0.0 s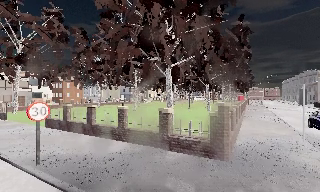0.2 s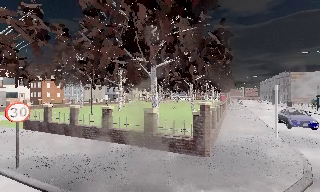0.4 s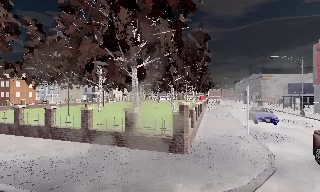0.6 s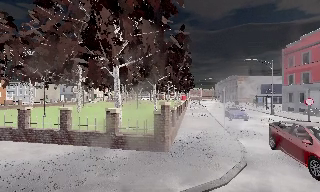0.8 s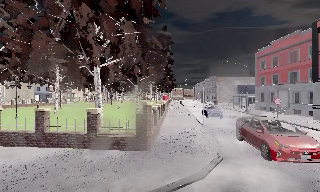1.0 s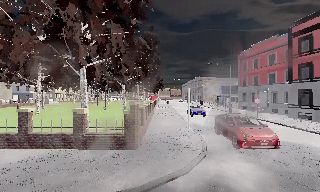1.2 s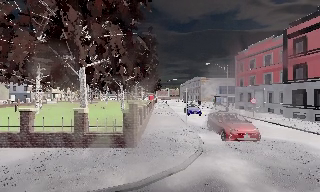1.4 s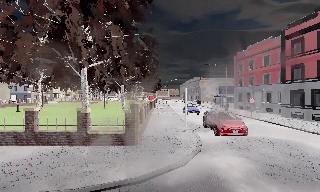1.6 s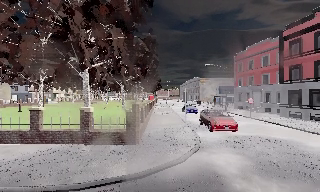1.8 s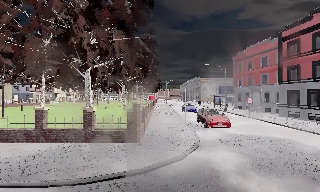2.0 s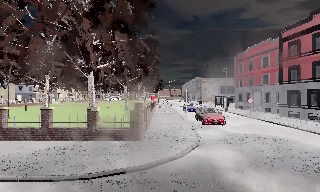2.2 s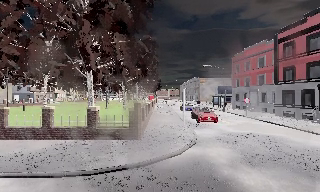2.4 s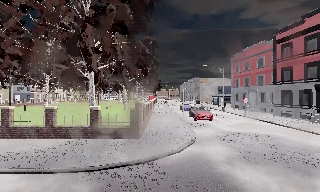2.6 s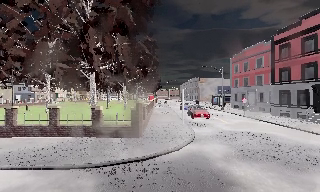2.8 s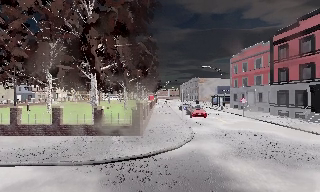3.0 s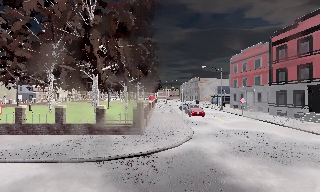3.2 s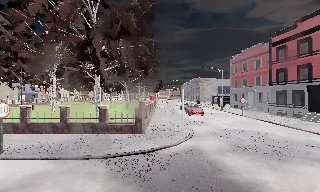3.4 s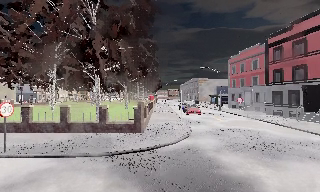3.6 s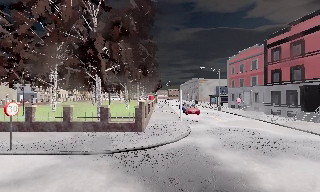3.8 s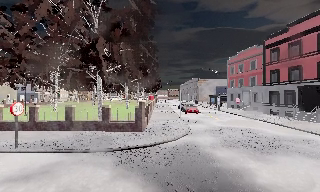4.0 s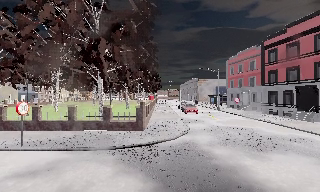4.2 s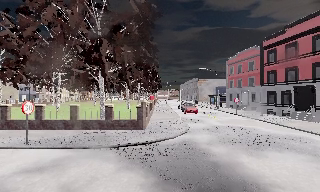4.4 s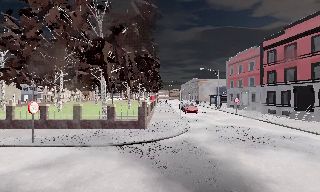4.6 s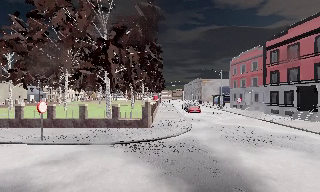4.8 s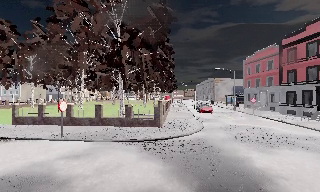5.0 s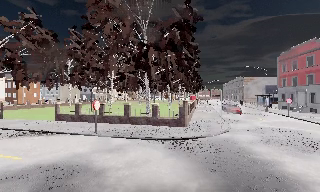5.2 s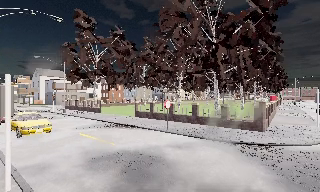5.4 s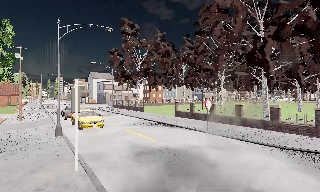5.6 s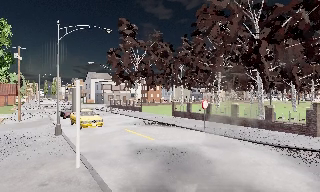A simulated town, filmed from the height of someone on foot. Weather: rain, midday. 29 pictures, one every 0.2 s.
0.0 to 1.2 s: The camera swings to its right by about 30 degrees, and the scene slides to the left. It travels backward, about 1.5 m, so what stands in front gets smaller.
1.2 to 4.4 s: The camera travels backward, about 4.5 m, so what stands in front gets smaller.
4.4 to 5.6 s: The camera swings to its left by about 50 degrees, and the scene slides to the right. It travels backward, about 1.5 m.
The film runs backward here.
